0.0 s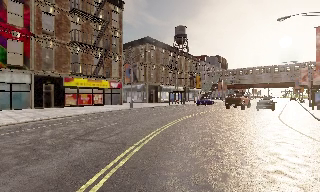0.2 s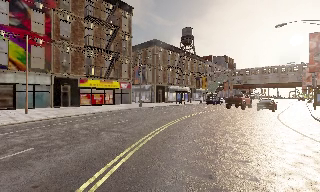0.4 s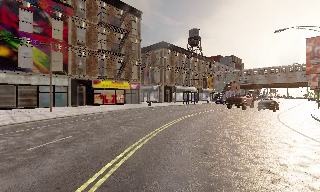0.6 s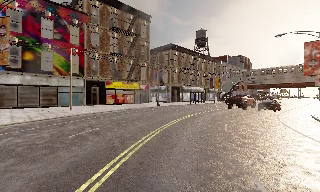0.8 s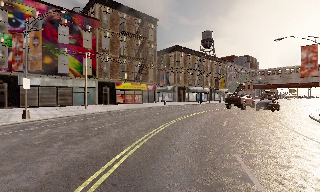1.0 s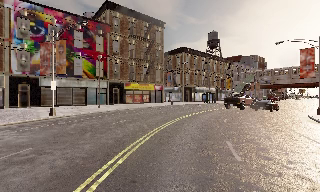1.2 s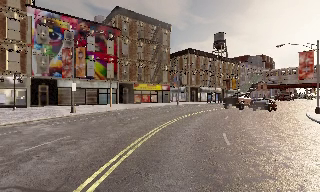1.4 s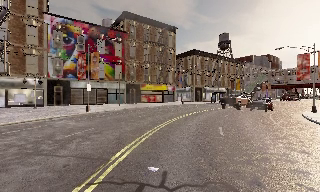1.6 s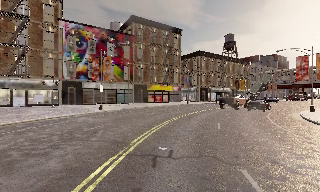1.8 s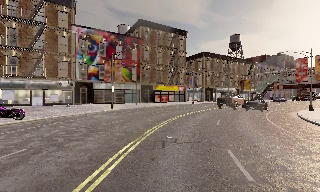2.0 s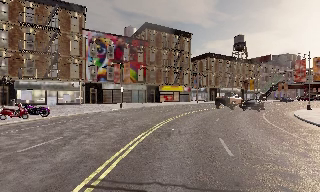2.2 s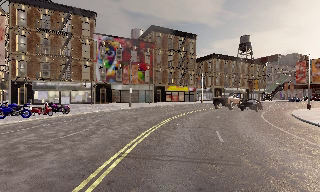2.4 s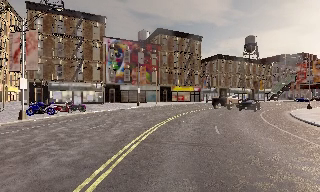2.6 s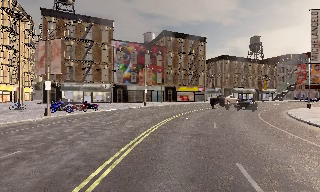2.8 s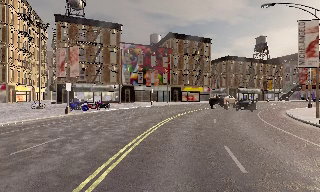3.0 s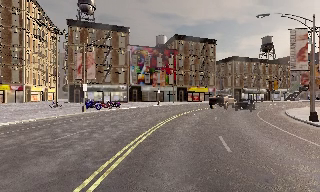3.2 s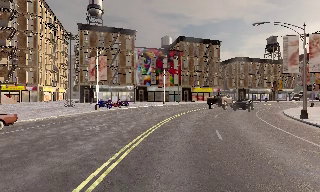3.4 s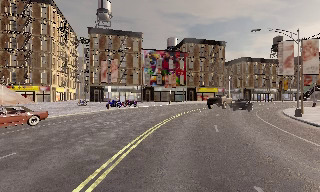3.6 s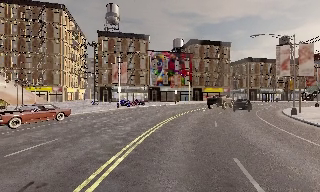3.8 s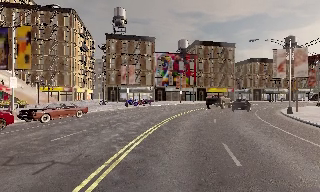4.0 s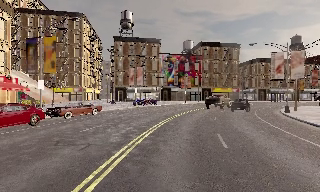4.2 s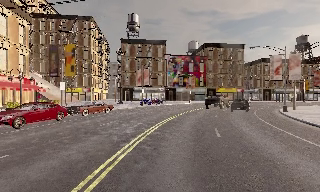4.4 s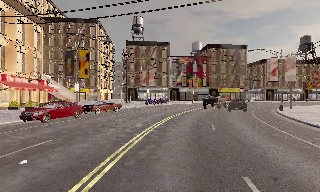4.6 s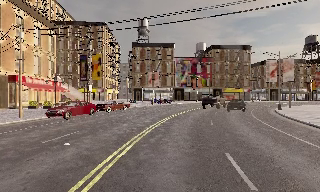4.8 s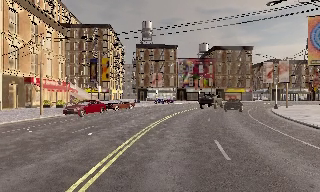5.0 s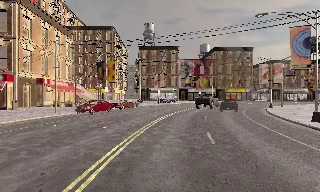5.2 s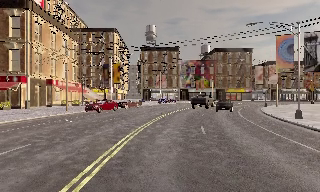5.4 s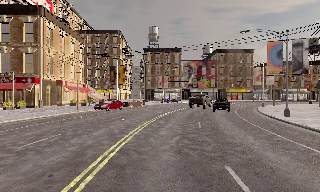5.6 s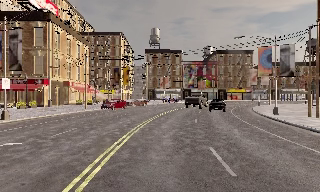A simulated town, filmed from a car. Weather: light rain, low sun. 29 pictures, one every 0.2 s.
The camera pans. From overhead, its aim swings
counterclockwise.
The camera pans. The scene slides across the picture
to the right.
0.0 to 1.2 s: The camera swings to its left by about 15 degrees, and the scene slides to the right. It travels backward, about 10 m, so what stands in front gets smaller.
1.2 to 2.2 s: The camera travels backward, about 8 m, so what stands in front gets smaller.
2.2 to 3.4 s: The scene slides to the right, as the camera pans about 10 degrees to its left. It travels backward, about 10 m, so what stands in front gets smaller.
3.4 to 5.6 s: The scene slides to the right, as the camera pans about 15 degrees to its left. It travels backward, about 18 m, so what stands in front gets smaller.
The film runs backward here.
